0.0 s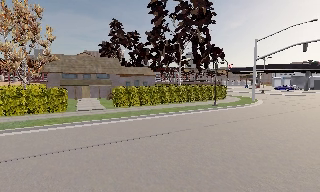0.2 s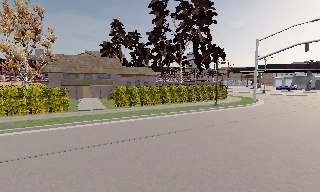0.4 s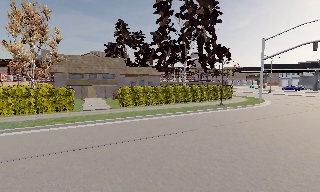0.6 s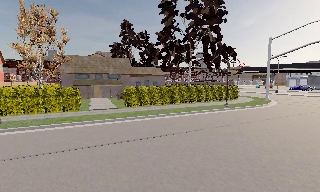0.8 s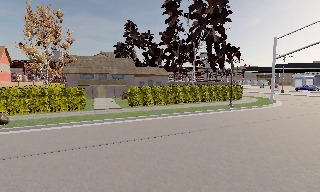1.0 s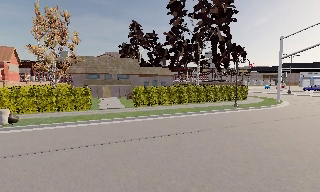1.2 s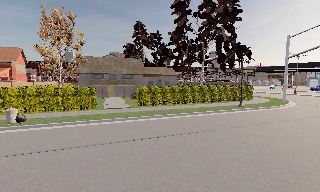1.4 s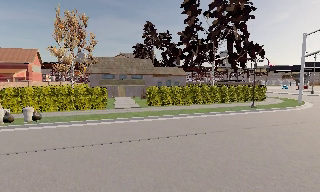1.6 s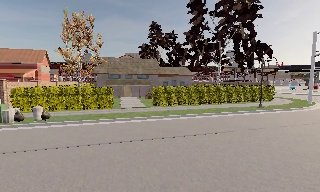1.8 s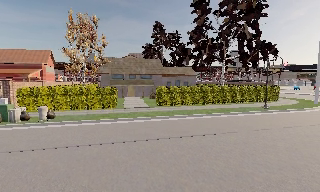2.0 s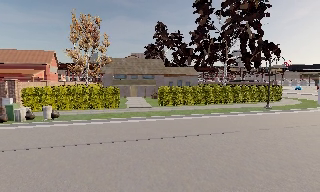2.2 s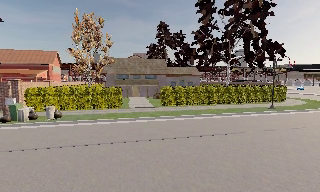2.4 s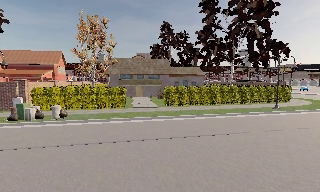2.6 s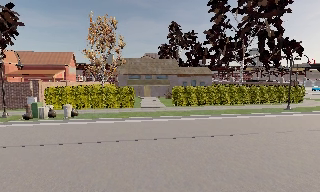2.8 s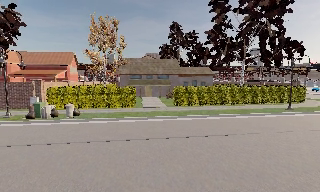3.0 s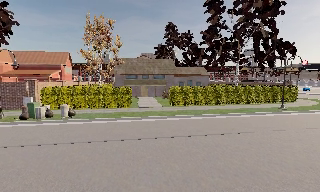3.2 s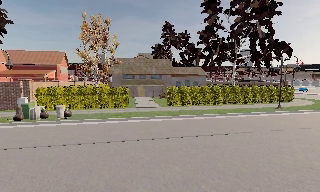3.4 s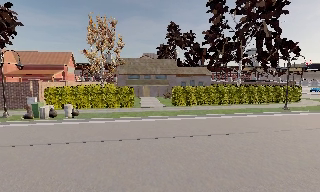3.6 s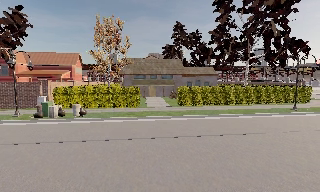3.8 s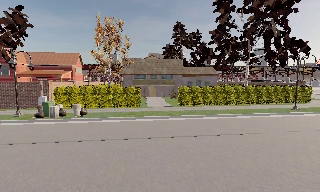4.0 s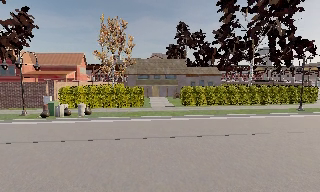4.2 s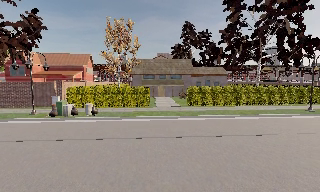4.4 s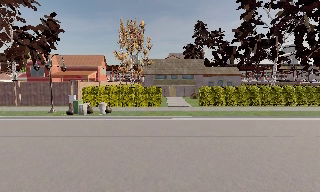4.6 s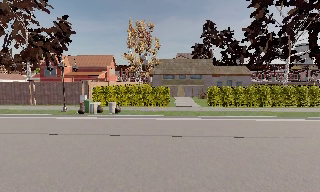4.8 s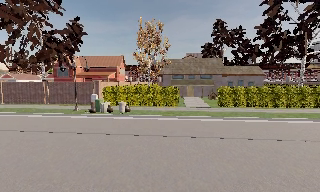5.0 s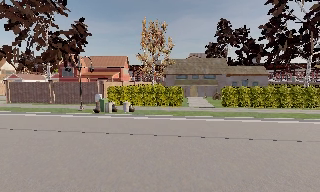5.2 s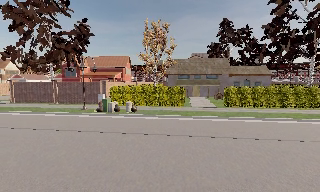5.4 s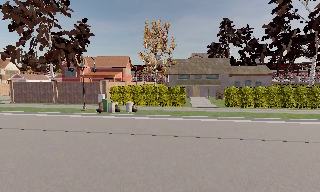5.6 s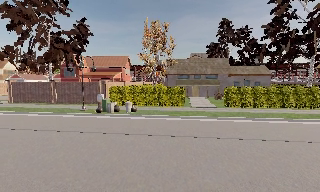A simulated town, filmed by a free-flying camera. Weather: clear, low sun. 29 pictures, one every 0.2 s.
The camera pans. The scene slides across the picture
to the right.
The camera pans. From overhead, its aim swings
counterclockwise.
0.0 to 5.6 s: The scene slides to the right, as the camera pans about 35 degrees to its left. It travels to its left and backward, about 1.5 m, so close, fixed things drift to the right.
The film runs backward here.
